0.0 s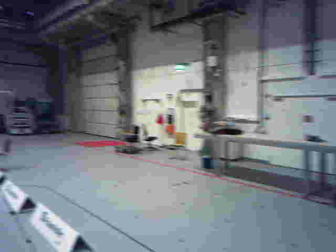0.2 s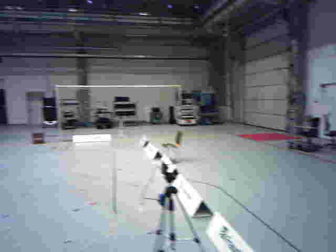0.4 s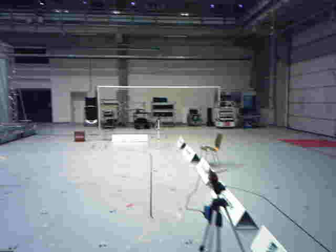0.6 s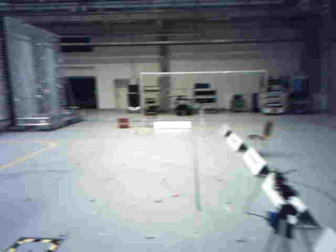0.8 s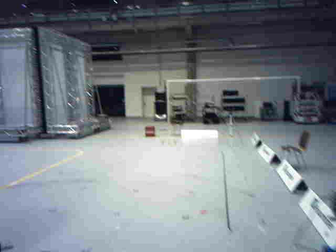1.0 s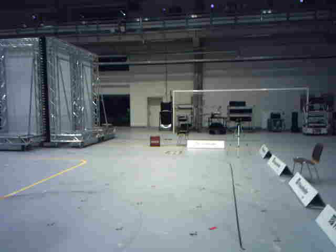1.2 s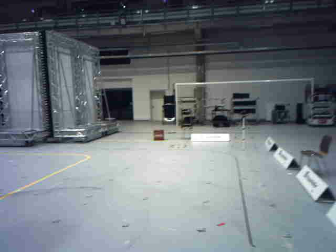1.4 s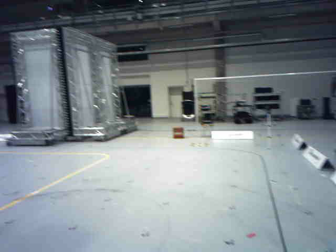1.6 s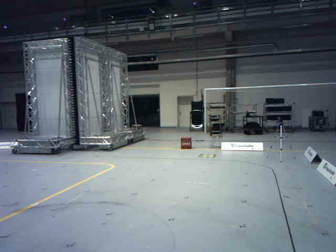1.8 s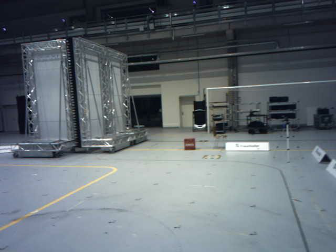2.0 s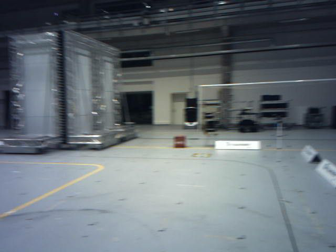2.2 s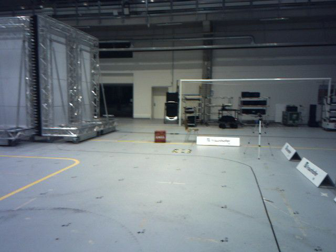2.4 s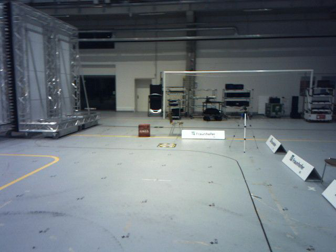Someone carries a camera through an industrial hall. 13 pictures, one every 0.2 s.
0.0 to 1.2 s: The camera pans to its left, which is counterclockwise from overhead, by about 25 degrees. It travels forward, about 1.4 m, so what stands in front looms larger. It loses speed.
1.2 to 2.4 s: The camera travels forward, about 1.6 m, so what stands in front looms larger.
The film runs forward here.
